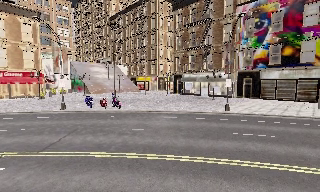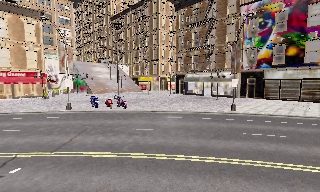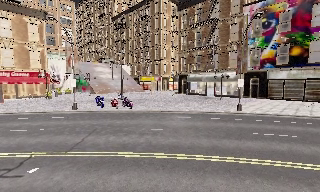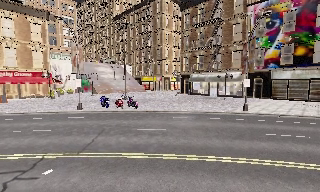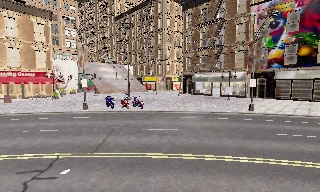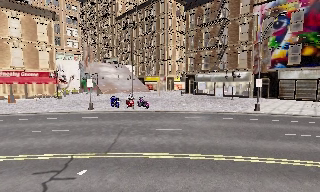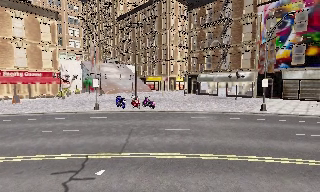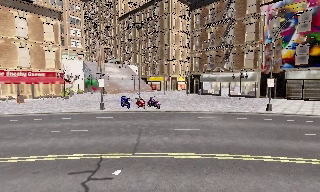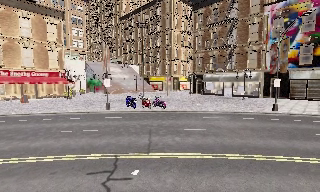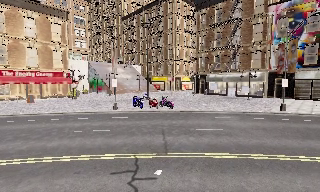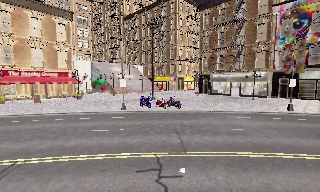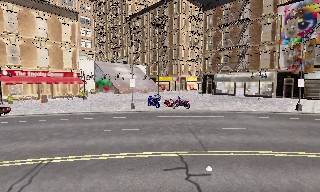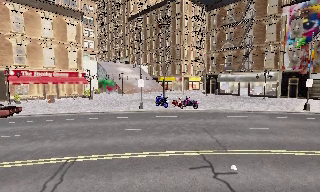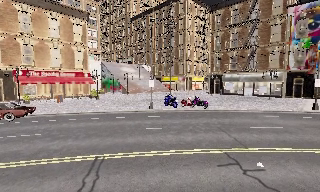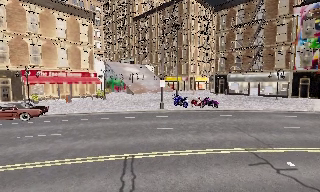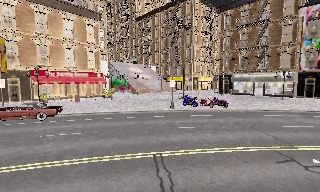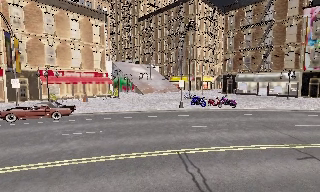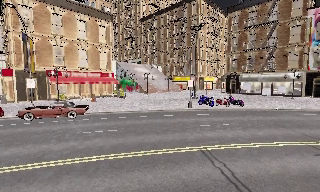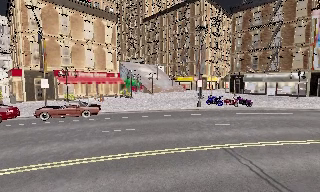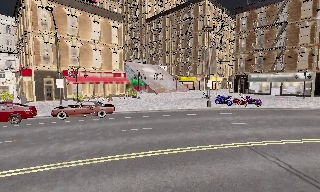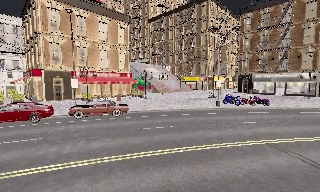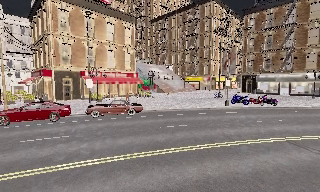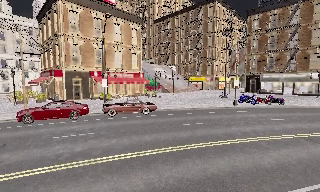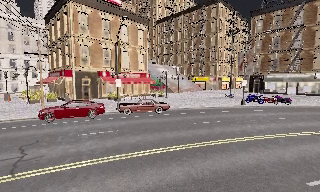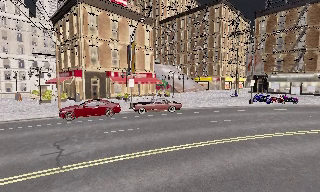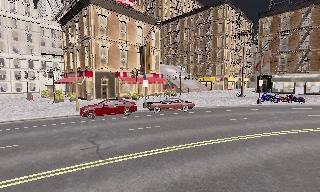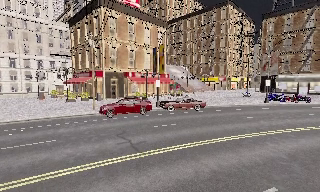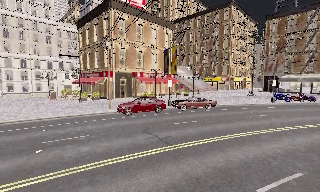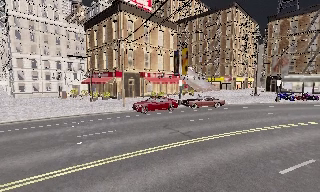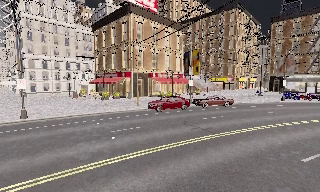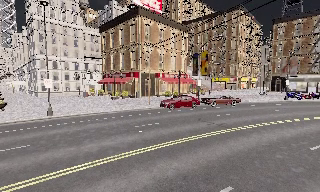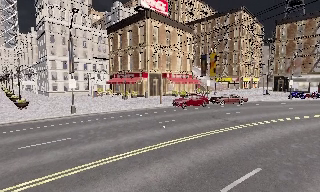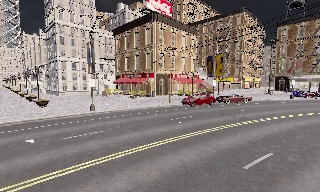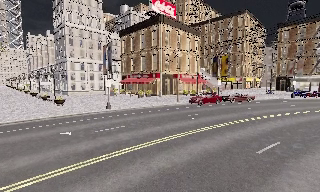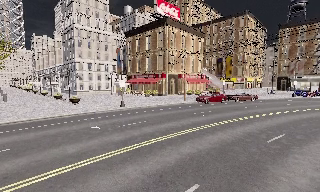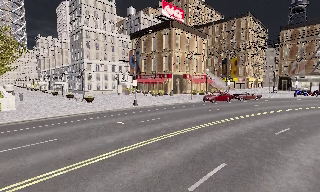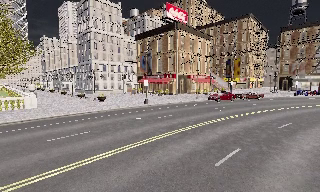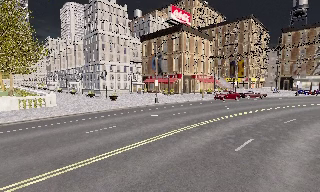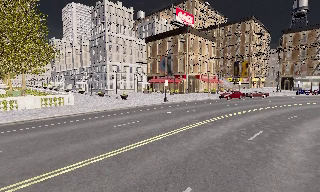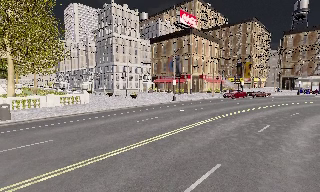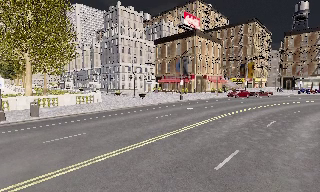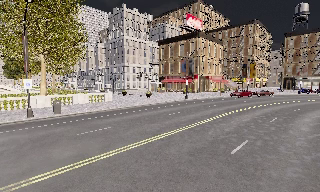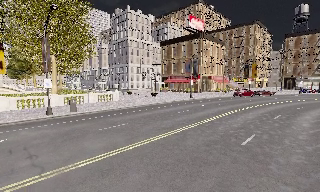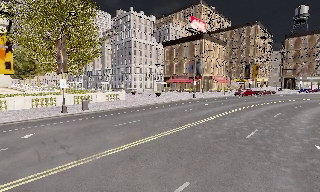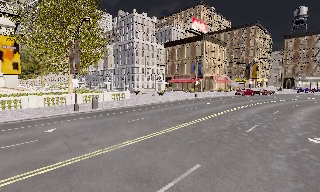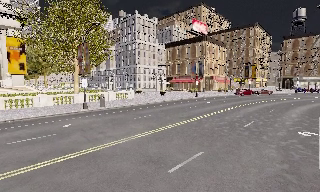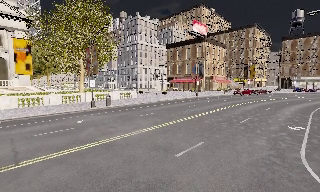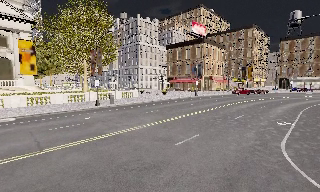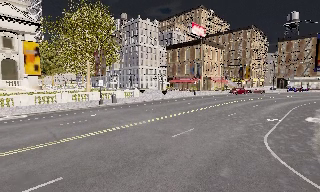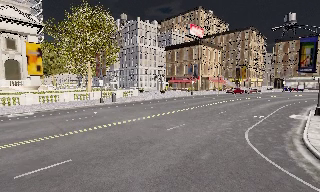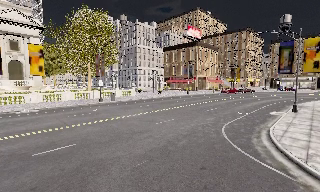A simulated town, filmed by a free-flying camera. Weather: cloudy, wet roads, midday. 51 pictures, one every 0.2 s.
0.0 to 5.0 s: The camera travels to its left, about 25 m, so close, fixed things drift to the right. It gains speed.
5.0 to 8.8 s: The camera travels to its left and backward, about 30 m, so close, fixed things drift to the right.
8.8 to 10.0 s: The camera travels backward, about 7 m, so what stands in front gets smaller.
The film runs backward here.
